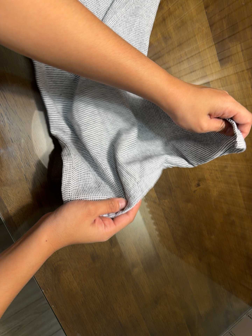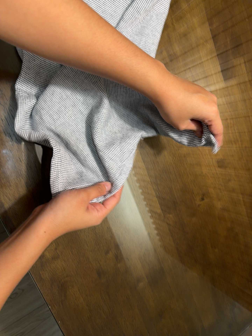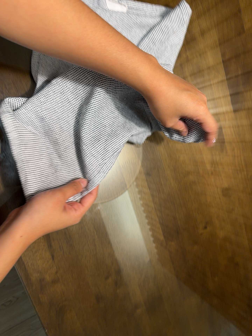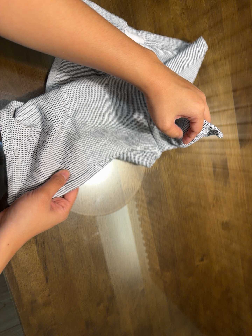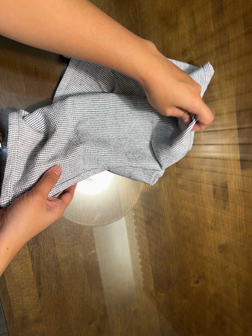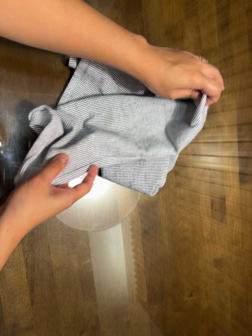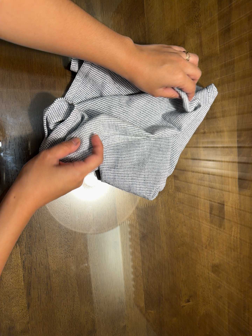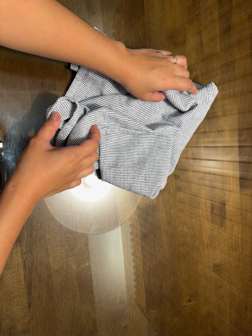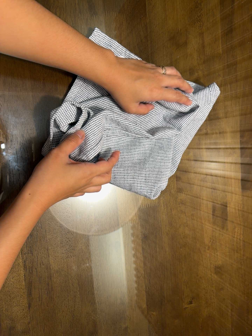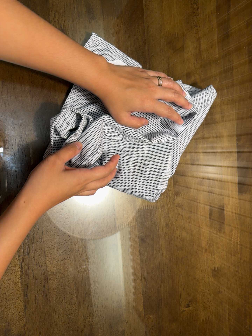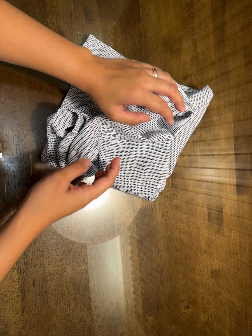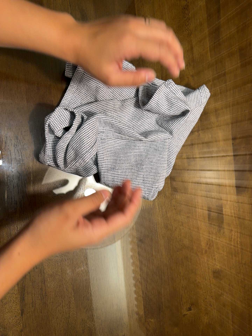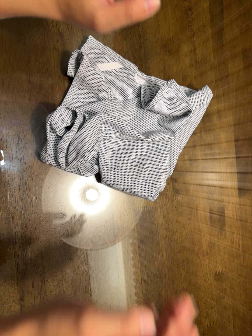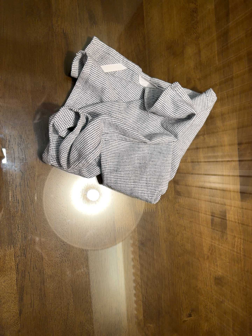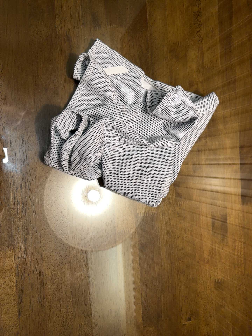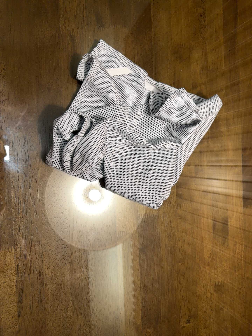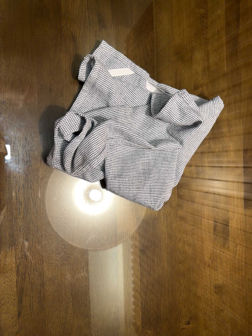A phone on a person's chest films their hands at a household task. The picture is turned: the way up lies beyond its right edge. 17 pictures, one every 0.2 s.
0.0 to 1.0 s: The camera travels toward the top of its view, about 12 cm, so close, fixed things drift downward. It rolls about its line of sight by about 15 degrees, and the scene rotates clockwise.
1.0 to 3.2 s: The camera shifts only a little, or ends up much as it began.
The film runs backward here.
